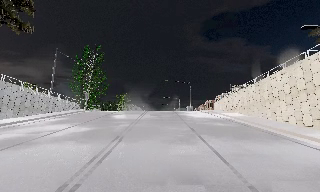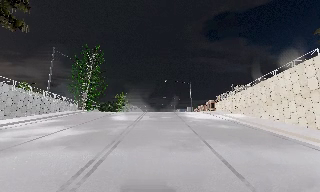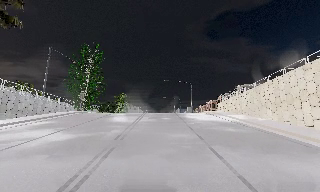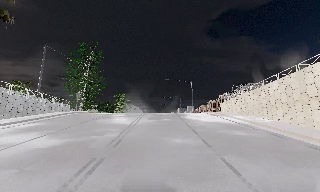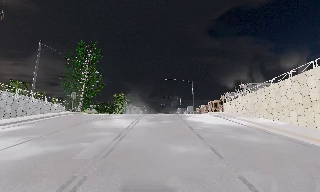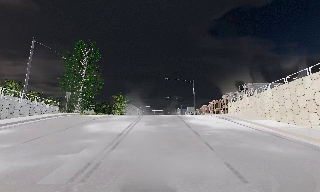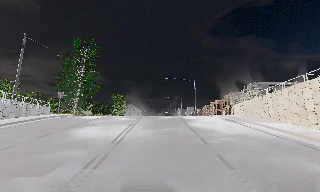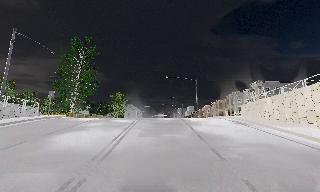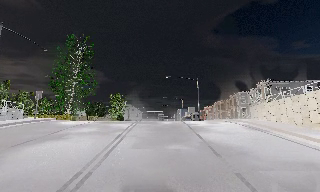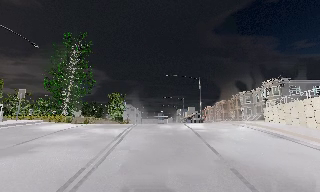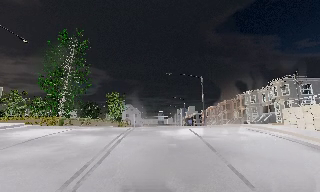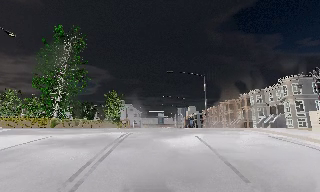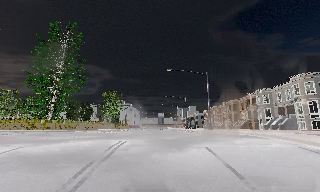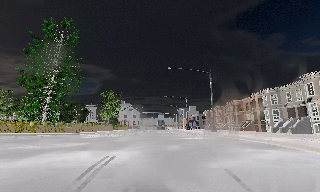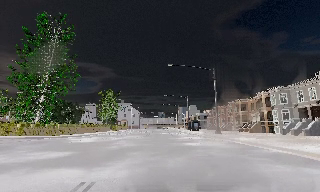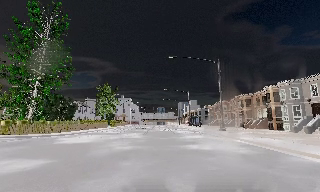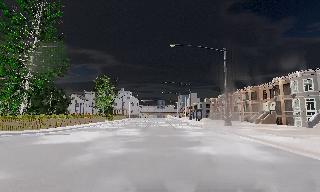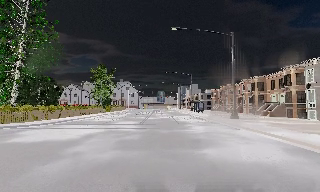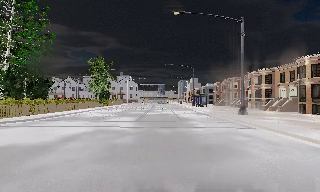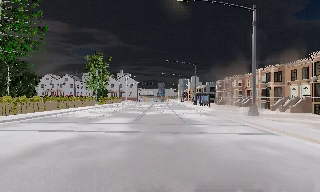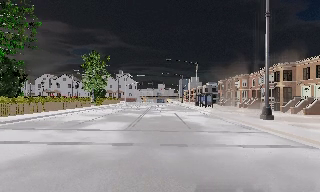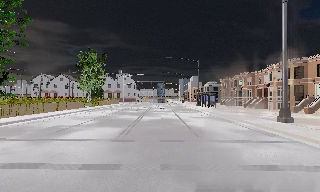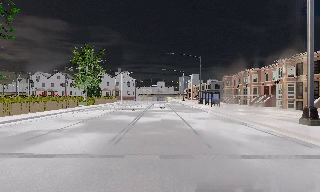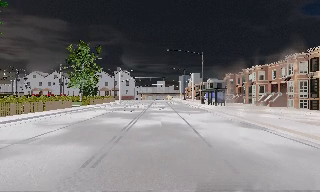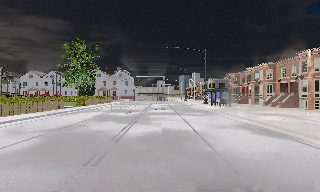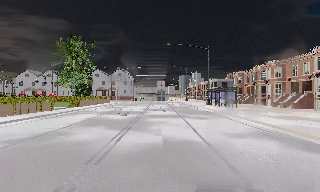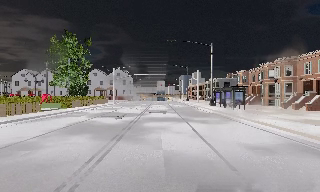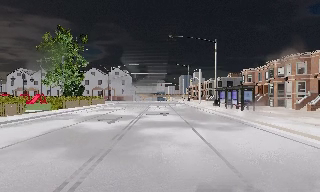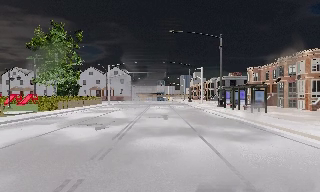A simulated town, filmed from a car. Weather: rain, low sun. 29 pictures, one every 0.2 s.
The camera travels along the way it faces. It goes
forward.
0.0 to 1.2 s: The camera travels forward, about 6 m, so what stands in front looms larger. It gains speed.
1.2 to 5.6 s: The camera travels forward, about 40 m, so what stands in front looms larger. Its aim tips downward by about 10 degrees.
The film runs forward here.
